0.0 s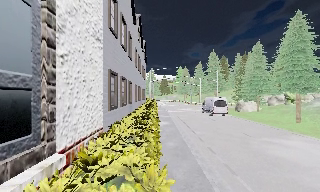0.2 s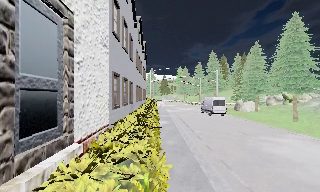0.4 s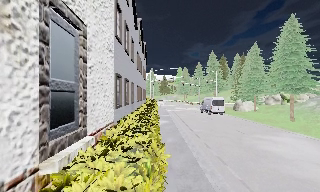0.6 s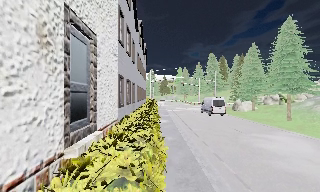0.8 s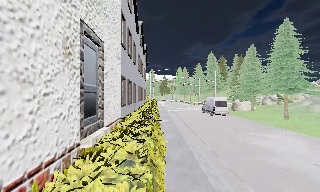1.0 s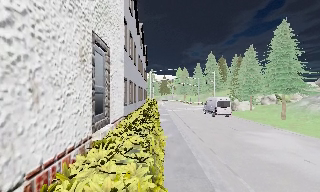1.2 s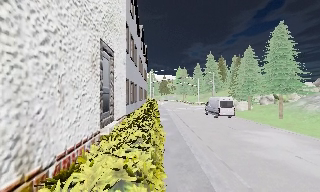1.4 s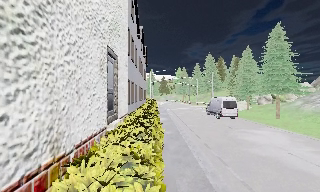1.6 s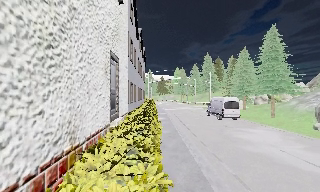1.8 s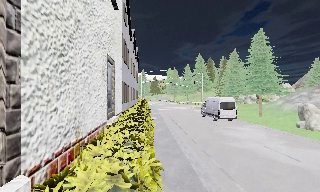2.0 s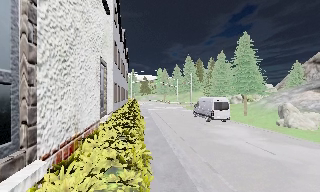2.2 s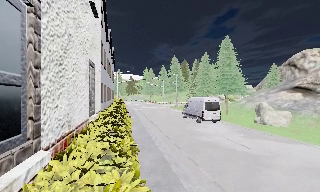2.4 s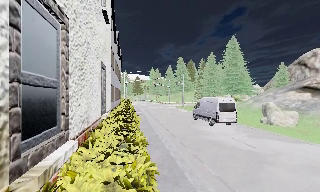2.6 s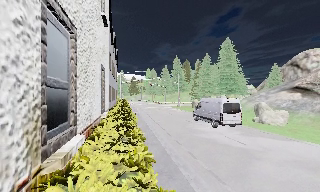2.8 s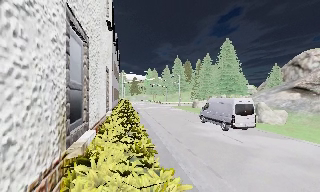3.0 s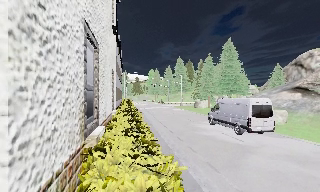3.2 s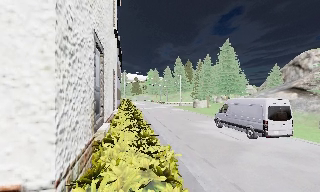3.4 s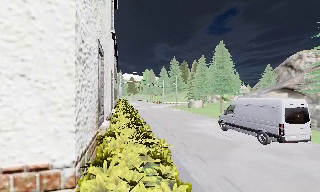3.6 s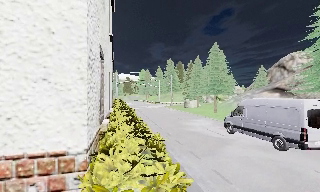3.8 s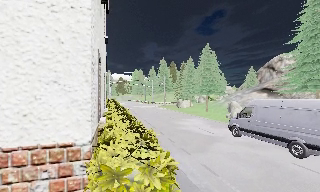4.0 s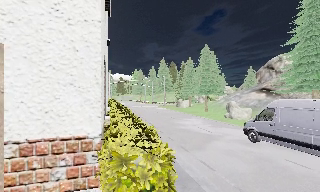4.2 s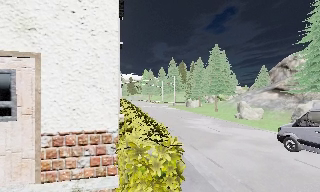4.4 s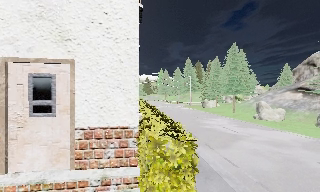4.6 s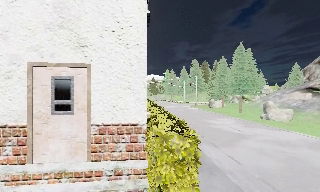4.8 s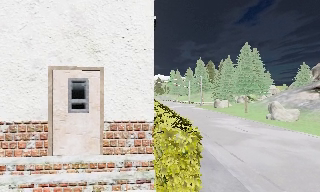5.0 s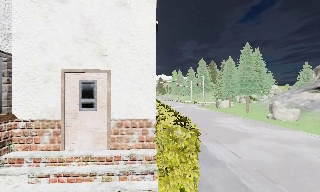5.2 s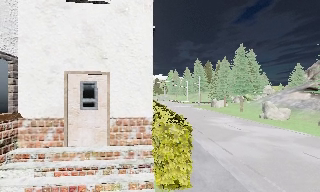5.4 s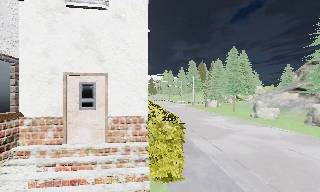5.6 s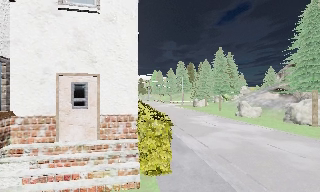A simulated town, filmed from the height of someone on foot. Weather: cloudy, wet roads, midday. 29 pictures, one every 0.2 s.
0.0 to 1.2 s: The camera travels backward, about 2.5 m, so what stands in front gets smaller.
1.2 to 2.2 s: The camera pans to its right, which is clockwise from overhead, by about 10 degrees. It travels backward, about 2 m, so what stands in front gets smaller.
2.2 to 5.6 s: The camera travels backward, about 6 m, so what stands in front gets smaller.
The film runs backward here.
